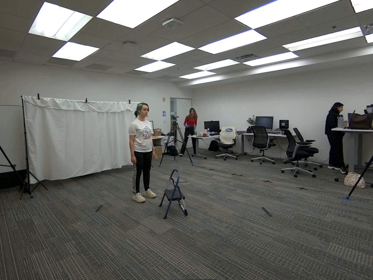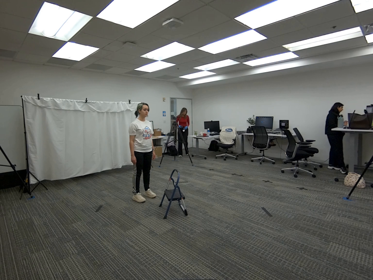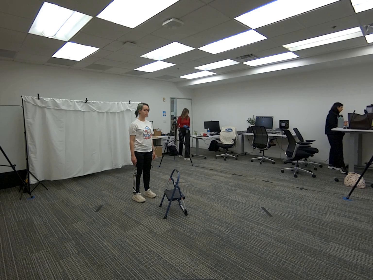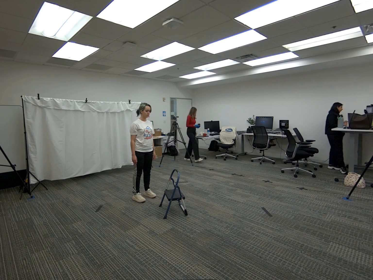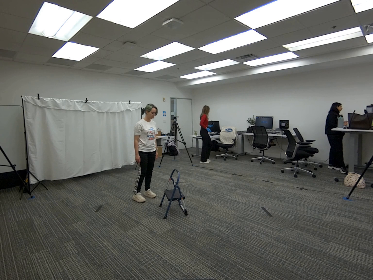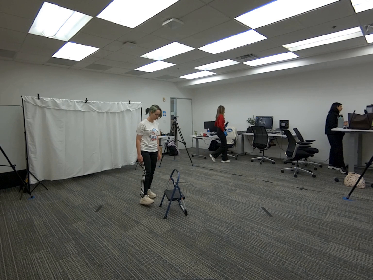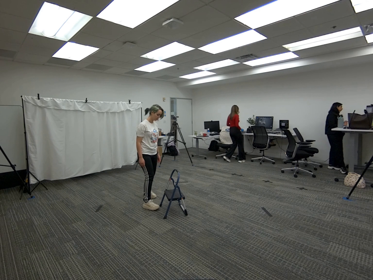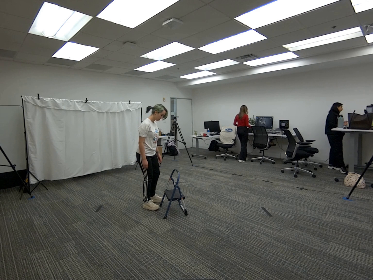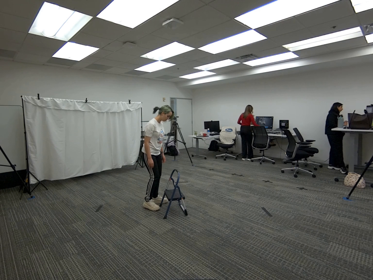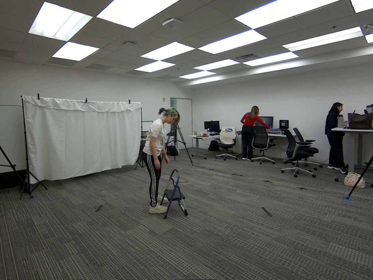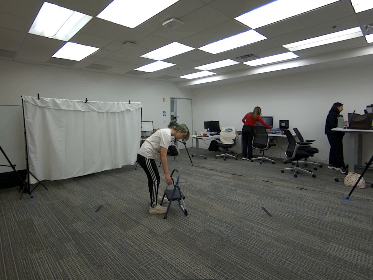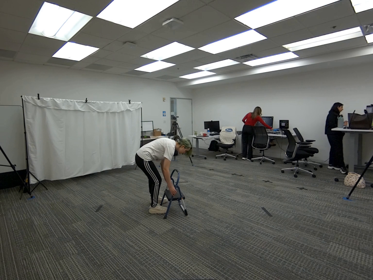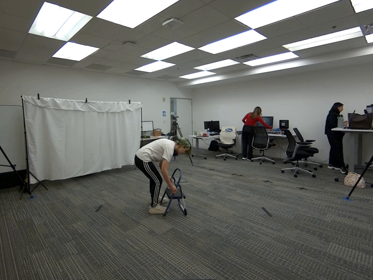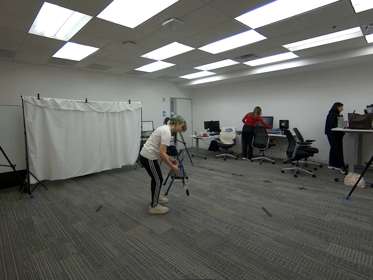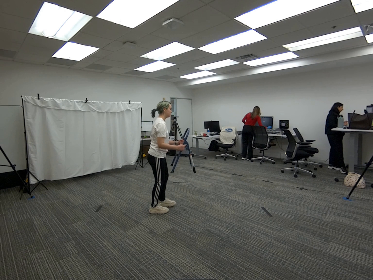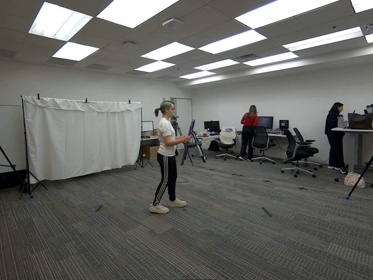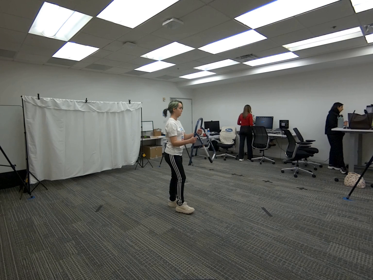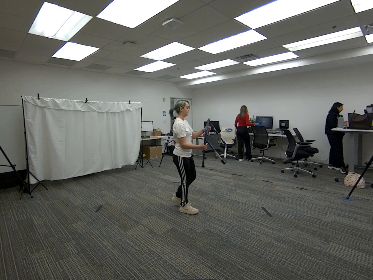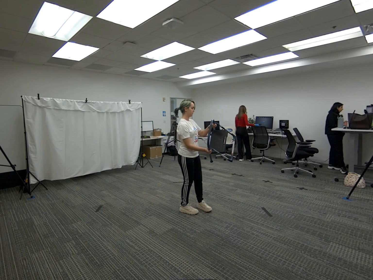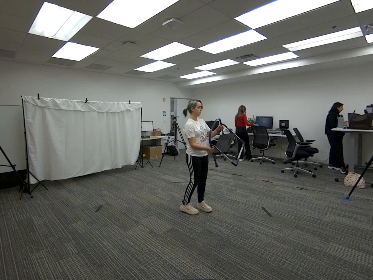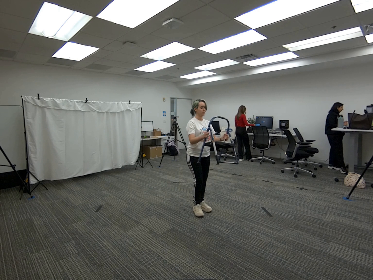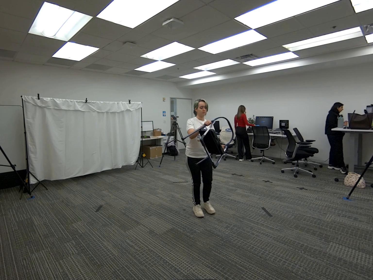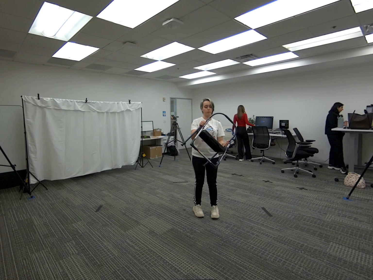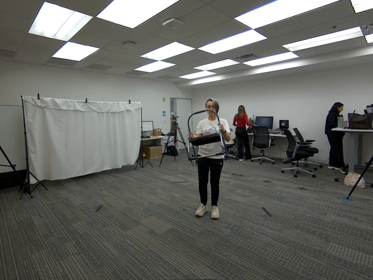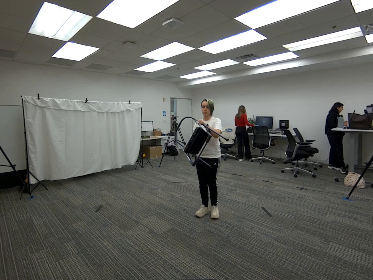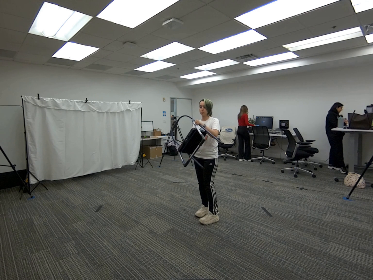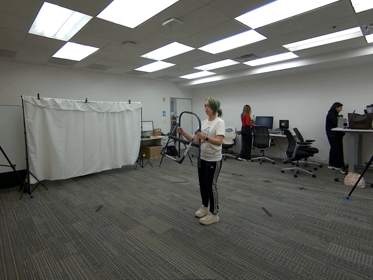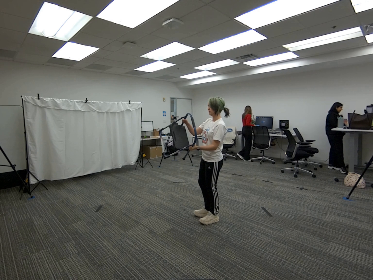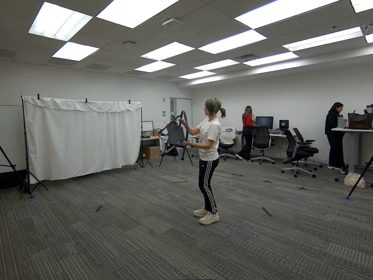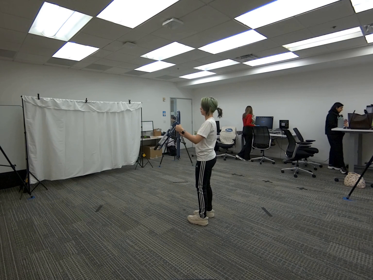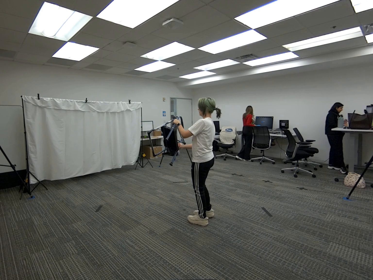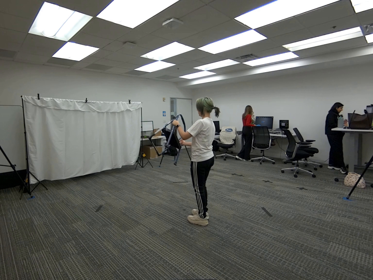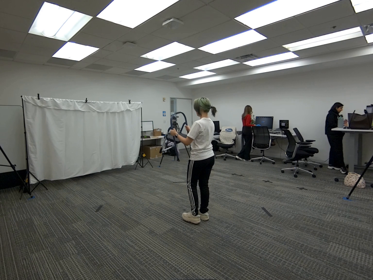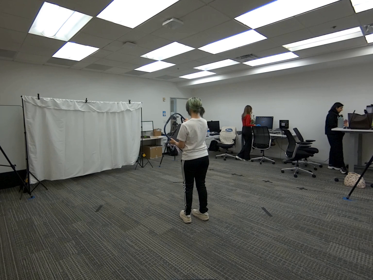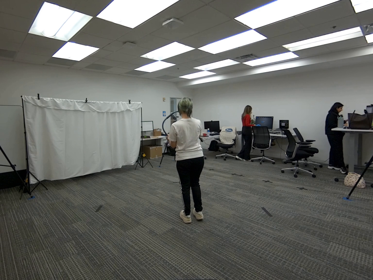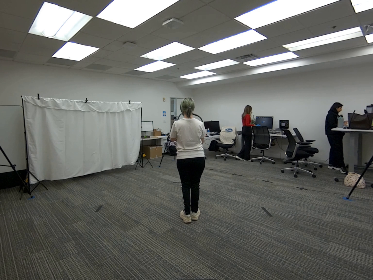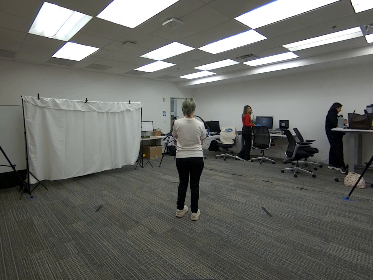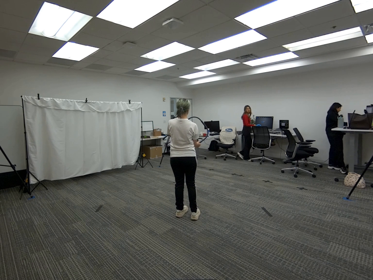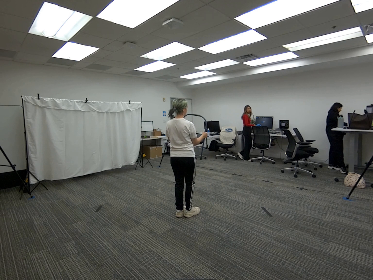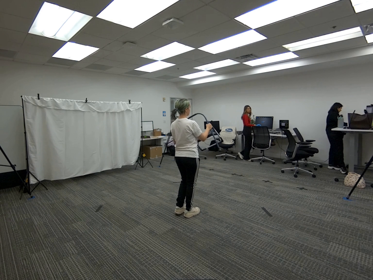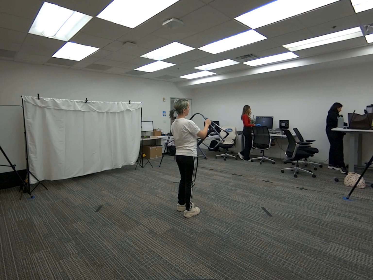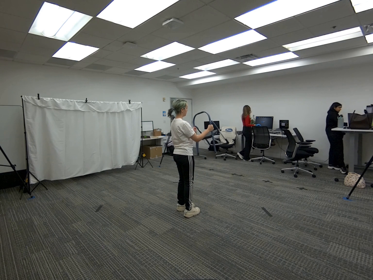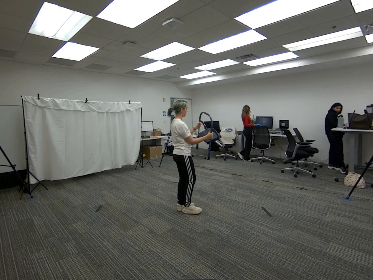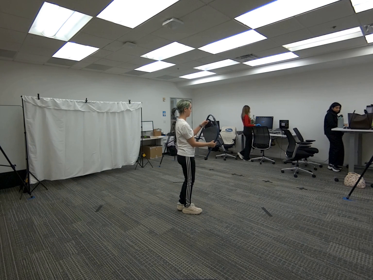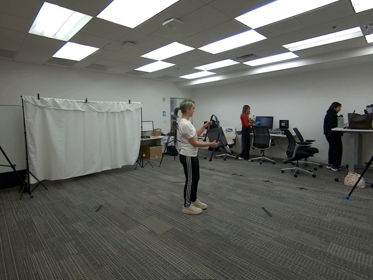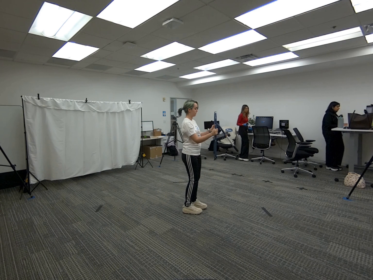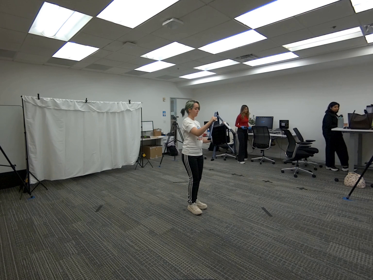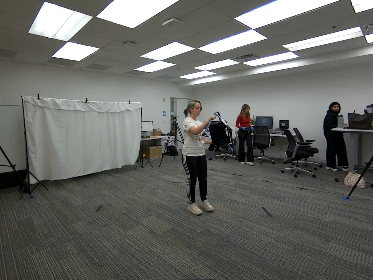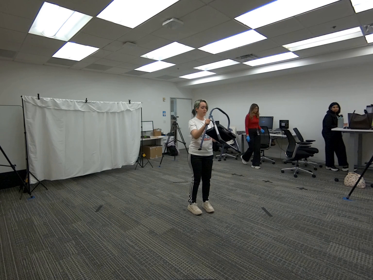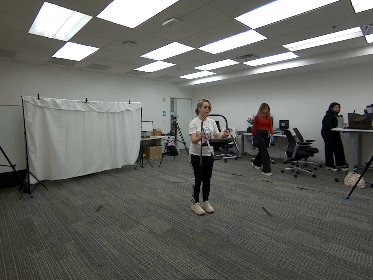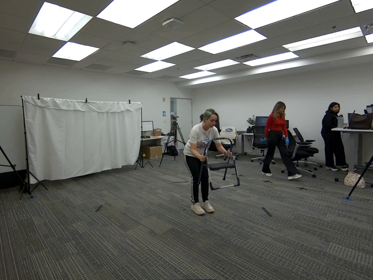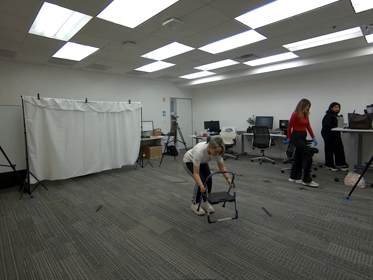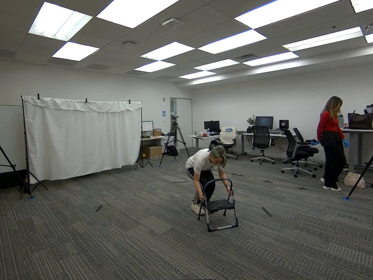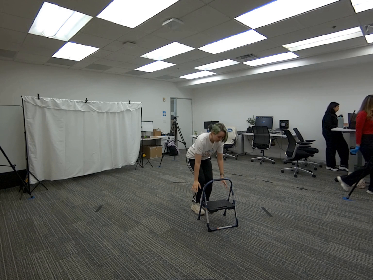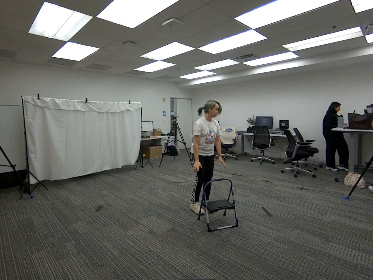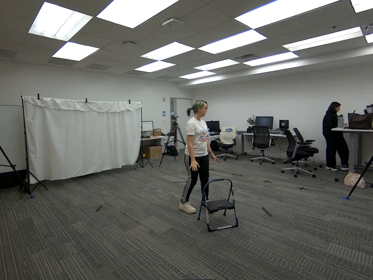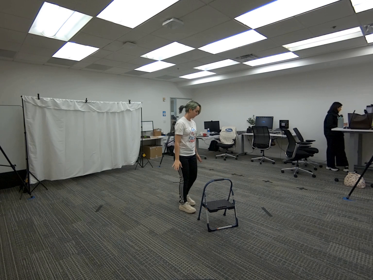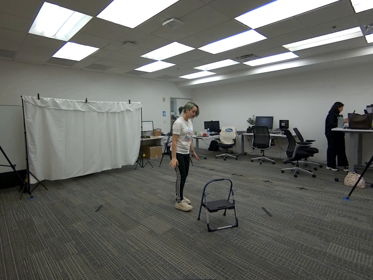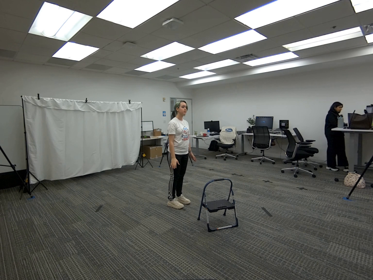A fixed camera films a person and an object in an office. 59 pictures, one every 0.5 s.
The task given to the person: Walk over to the step ladder and pick up the step ladder rotating the step ladder and yourself around the bounding area.
